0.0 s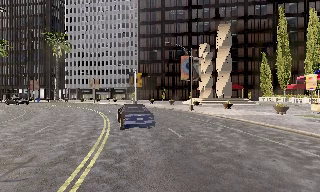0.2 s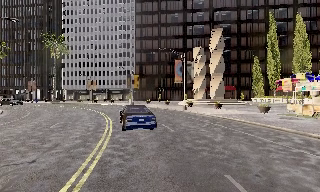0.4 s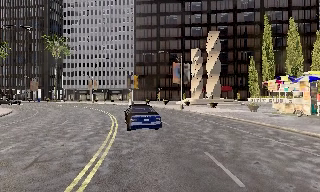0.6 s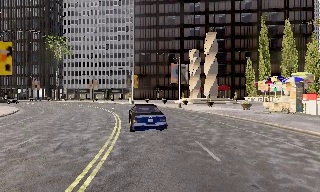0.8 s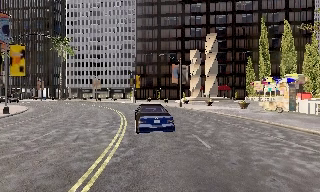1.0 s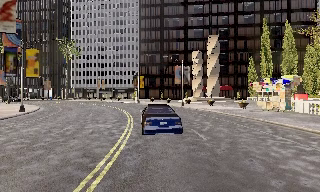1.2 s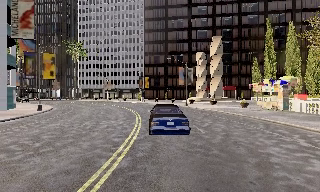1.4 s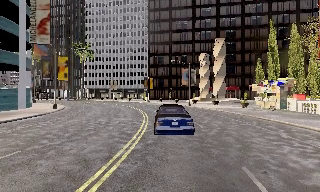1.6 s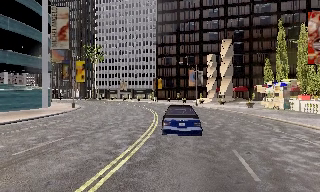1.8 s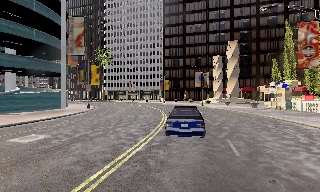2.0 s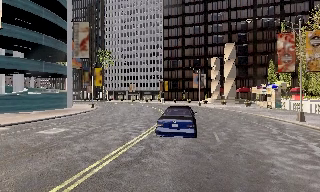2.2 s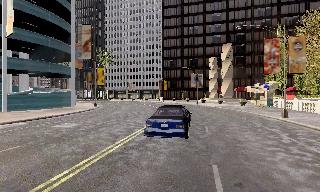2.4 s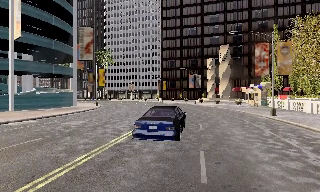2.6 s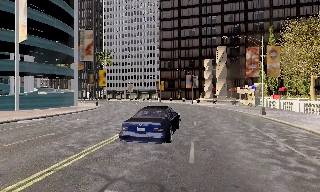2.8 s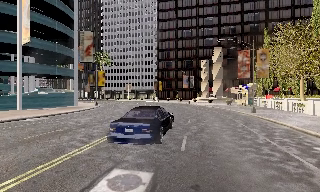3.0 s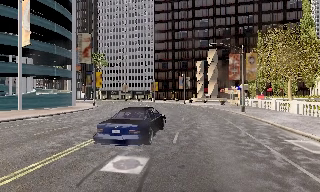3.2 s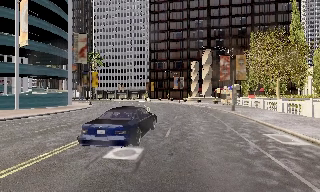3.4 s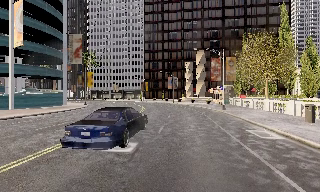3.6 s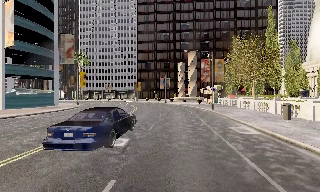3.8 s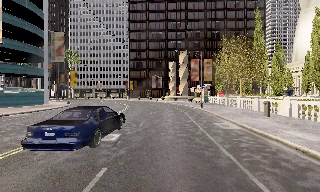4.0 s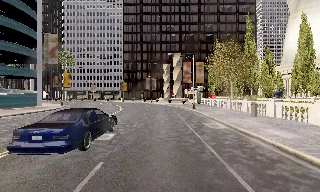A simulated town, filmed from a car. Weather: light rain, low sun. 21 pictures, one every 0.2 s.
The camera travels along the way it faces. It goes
backward.
0.0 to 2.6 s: The camera travels backward, about 18 m, so what stands in front gets smaller.
2.6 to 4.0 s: The scene slides to the left, as the camera pans about 15 degrees to its right. It travels backward, about 5 m, so what stands in front gets smaller. It loses speed.
The film runs backward here.
